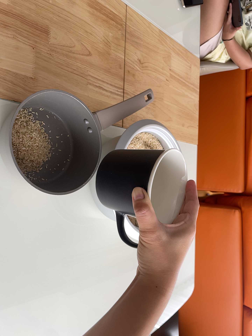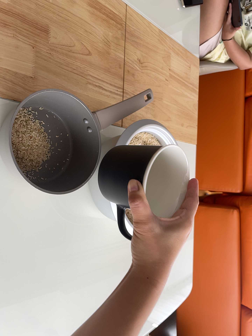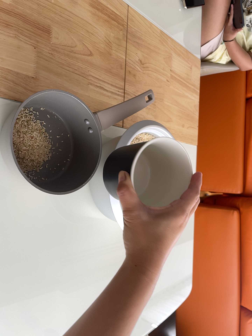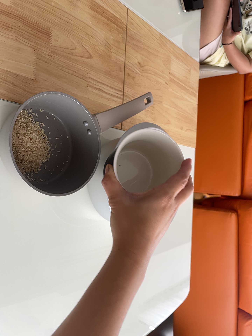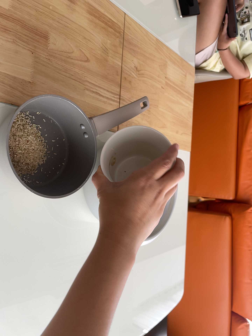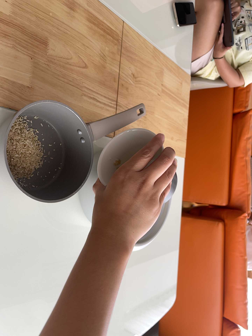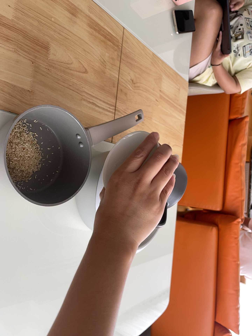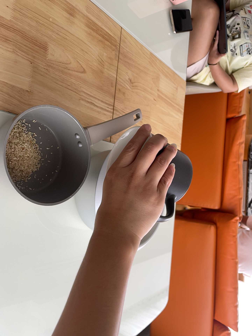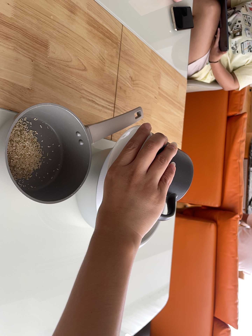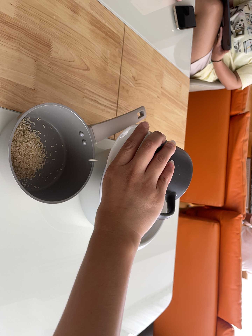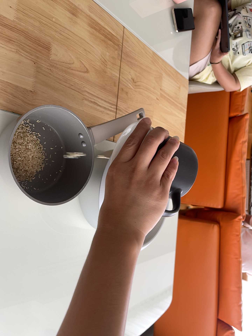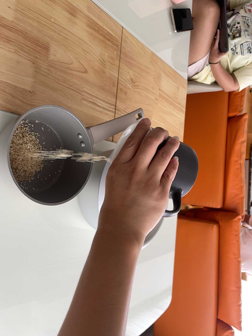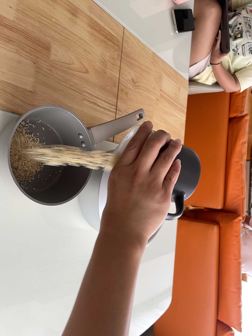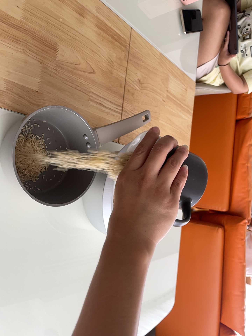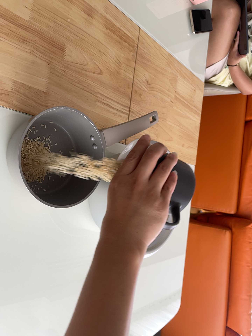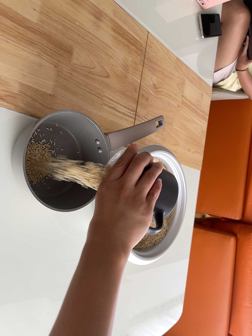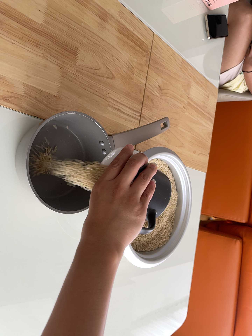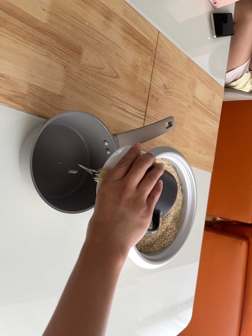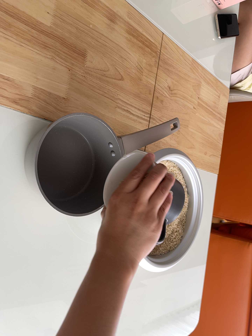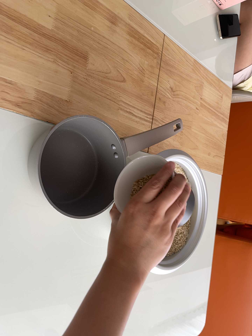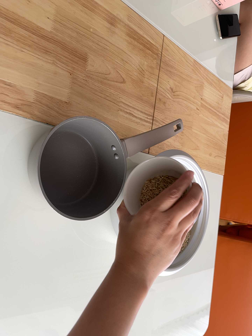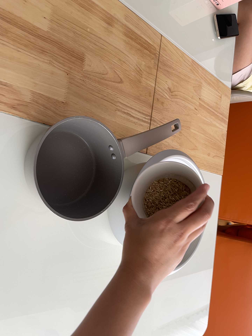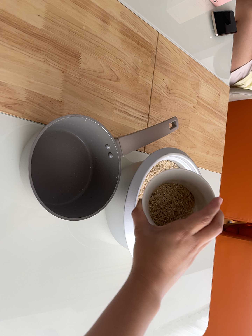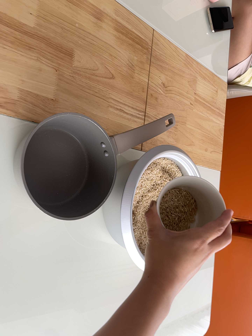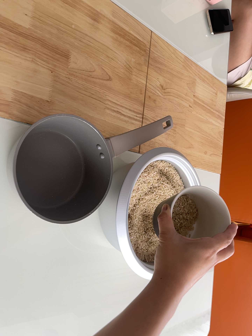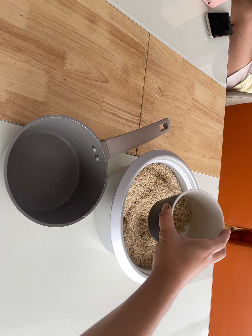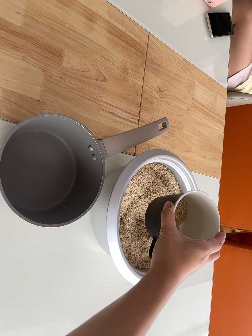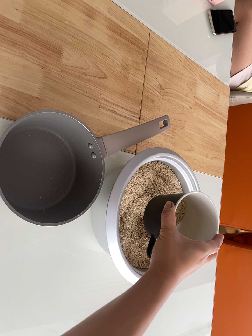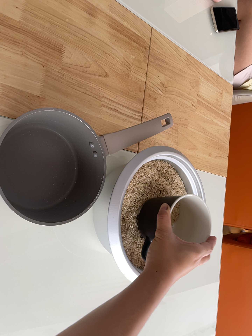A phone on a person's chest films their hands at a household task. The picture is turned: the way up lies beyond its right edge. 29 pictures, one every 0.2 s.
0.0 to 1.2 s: The camera shifts only a little, or ends up much as it began.
1.2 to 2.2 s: The camera keeps its place and its aim.
2.2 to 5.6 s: The camera pans to its left by about 10 degrees. It travels forward and to its right, about 10 cm, so what stands in front looms larger.
The film runs backward here.
